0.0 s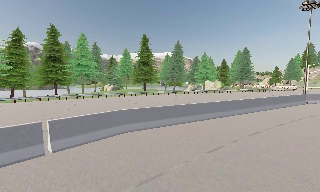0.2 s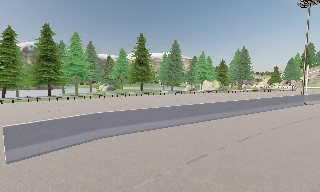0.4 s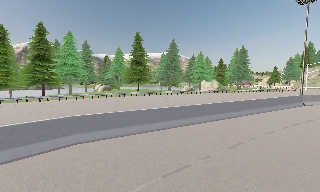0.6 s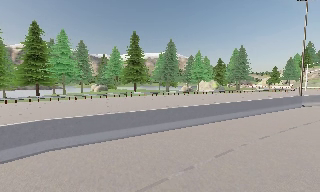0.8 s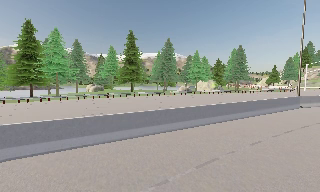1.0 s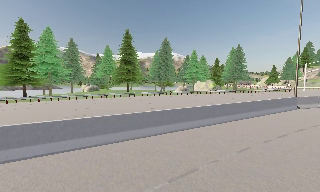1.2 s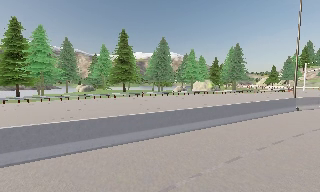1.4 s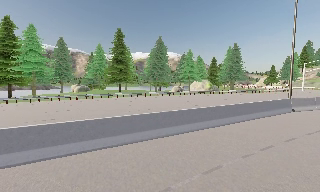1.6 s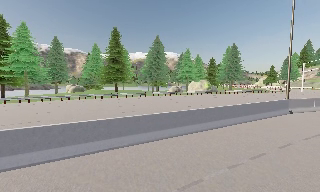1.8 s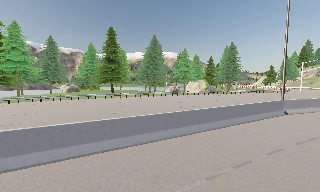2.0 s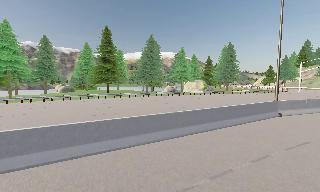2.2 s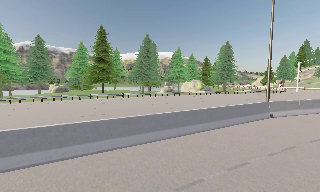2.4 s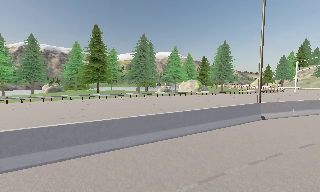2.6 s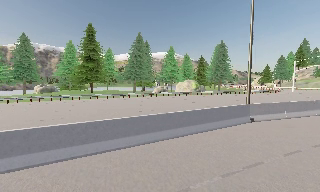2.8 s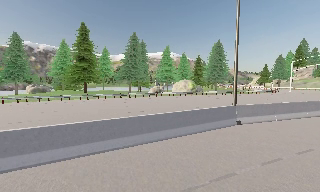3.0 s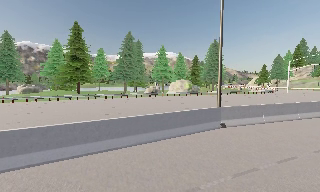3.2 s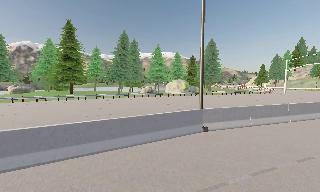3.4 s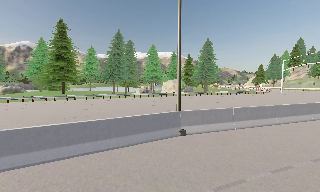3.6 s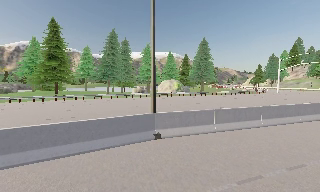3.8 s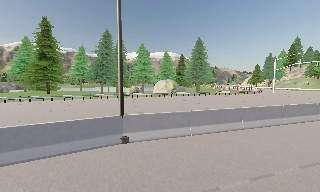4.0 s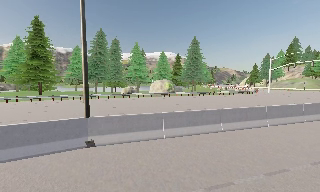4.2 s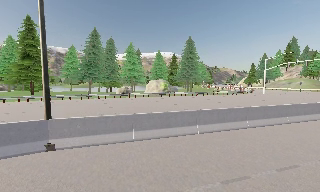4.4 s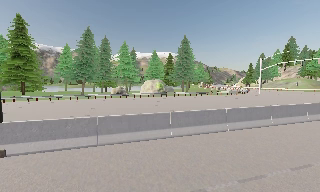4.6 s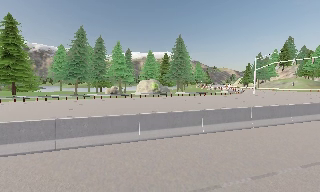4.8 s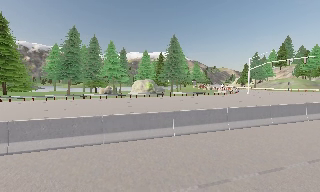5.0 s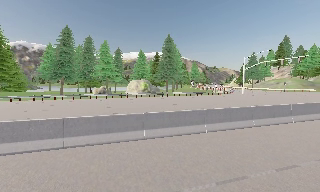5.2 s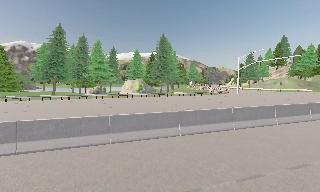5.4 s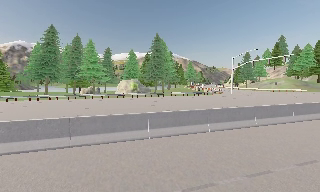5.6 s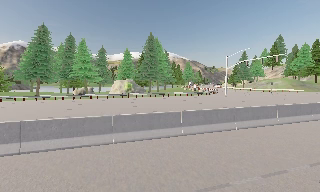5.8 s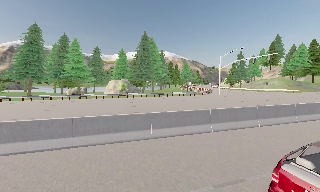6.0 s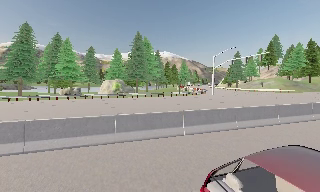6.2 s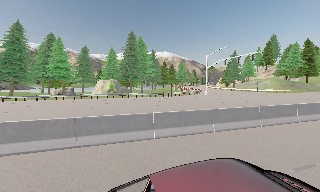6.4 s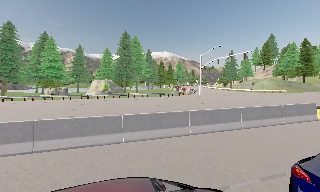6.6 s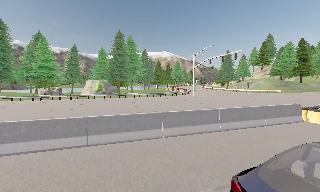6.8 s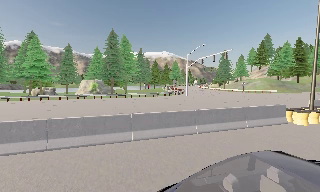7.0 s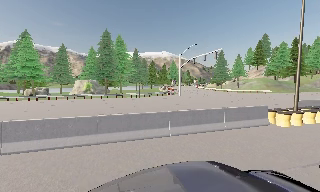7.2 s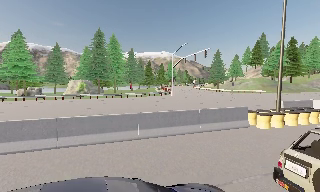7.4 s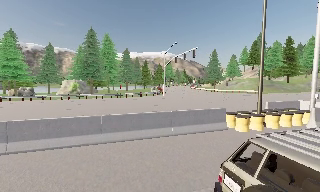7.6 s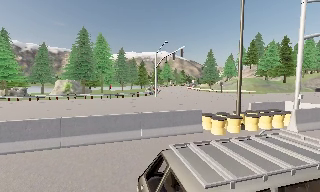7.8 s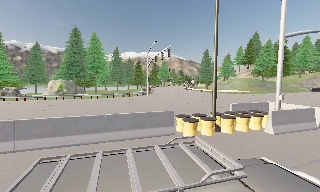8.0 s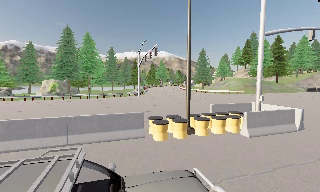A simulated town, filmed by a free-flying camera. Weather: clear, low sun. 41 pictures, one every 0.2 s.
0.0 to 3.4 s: The camera travels to its right and forward, about 20 m, so close, fixed things drift to the left.
3.4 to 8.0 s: The camera travels to its right, about 35 m, so close, fixed things drift to the left.
The film runs forward here.
